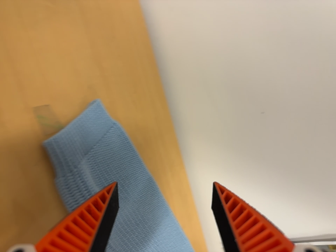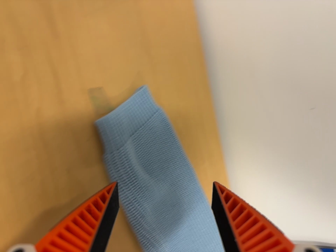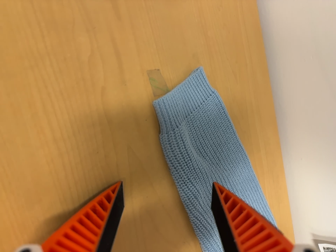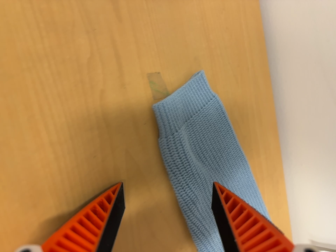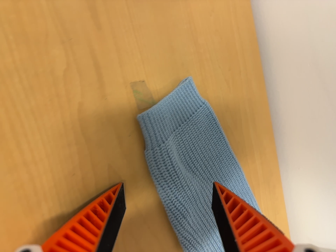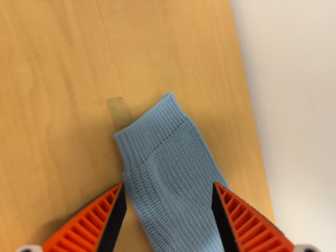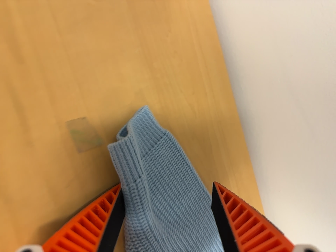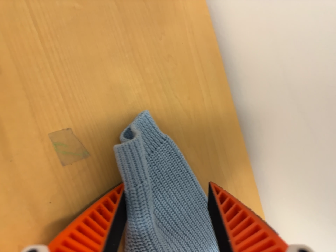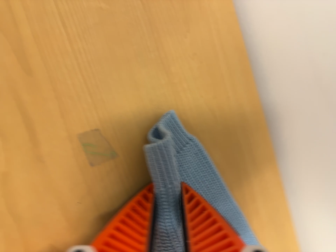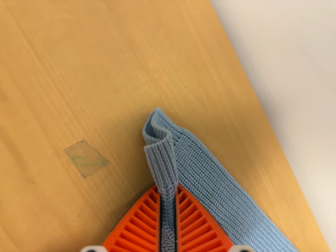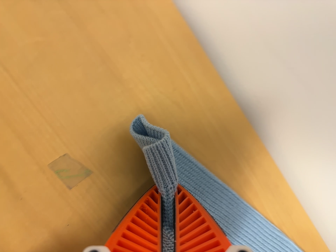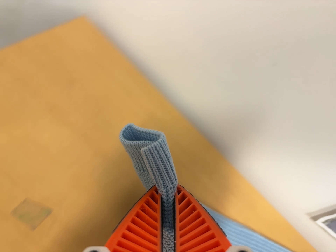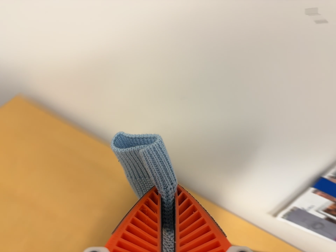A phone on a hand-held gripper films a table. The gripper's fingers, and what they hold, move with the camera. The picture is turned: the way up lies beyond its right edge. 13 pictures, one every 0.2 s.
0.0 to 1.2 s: The camera swings to its left by about 20 degrees, and the scene slides to the right.
1.2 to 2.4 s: The camera travels to its right and backward, about 18 cm, so close, fixed things drift to the left. It rolls about its line of sight by about 45 degrees, and the scene rotates counterclockwise.
The film runs forward here.
